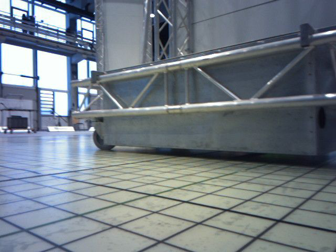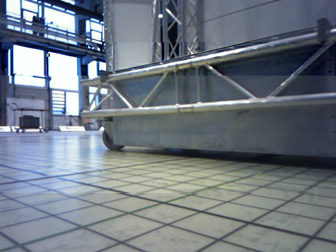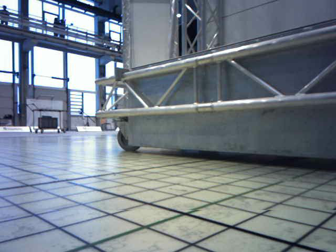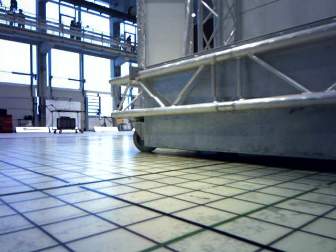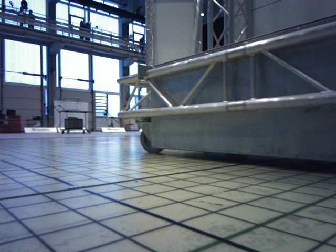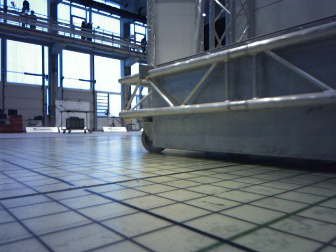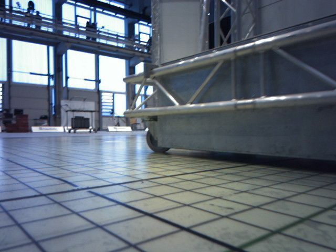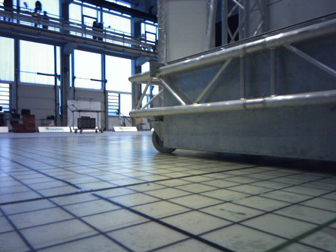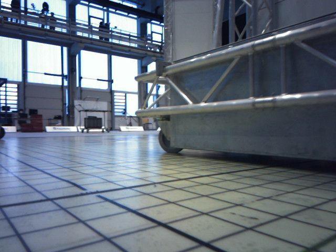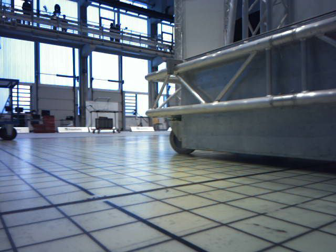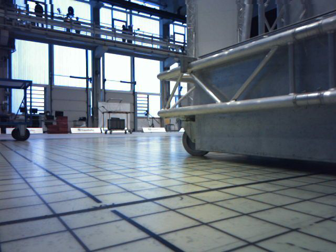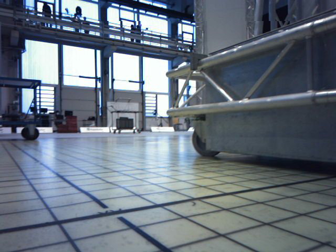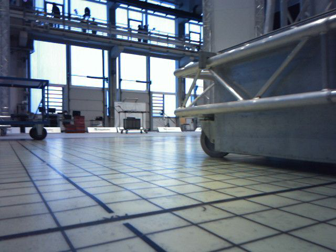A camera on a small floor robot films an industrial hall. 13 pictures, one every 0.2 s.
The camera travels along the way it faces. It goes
forward.
0.0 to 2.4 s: The scene slides to the right, as the camera pans about 15 degrees to its left. It travels forward, about 0.5 m, so what stands in front looms larger.
The film runs forward here.
